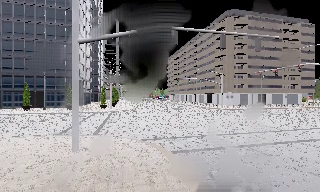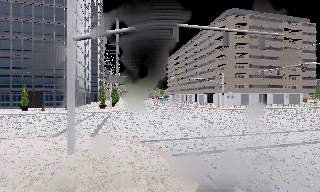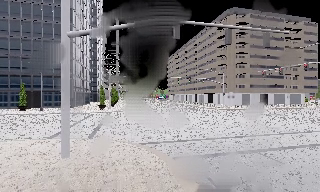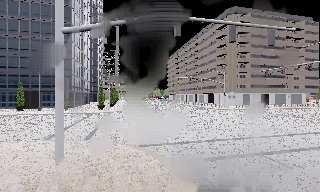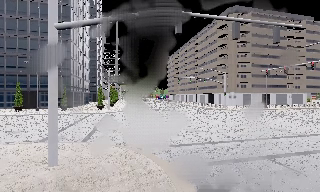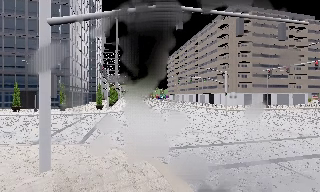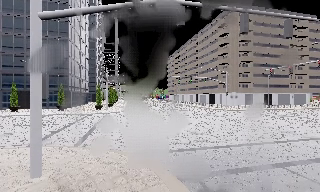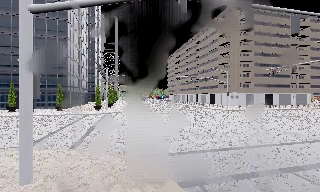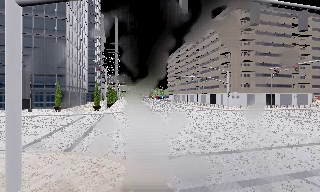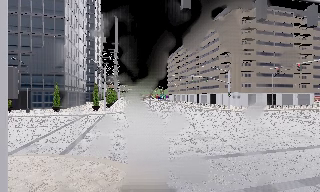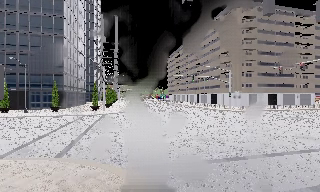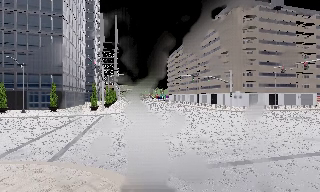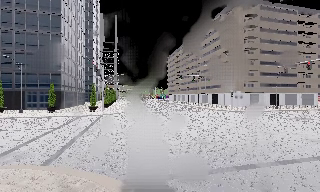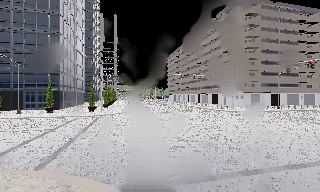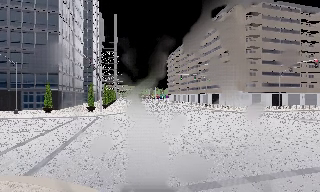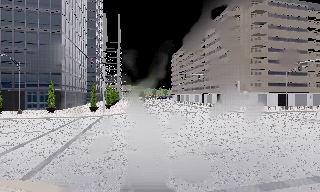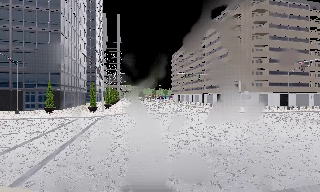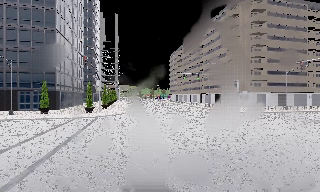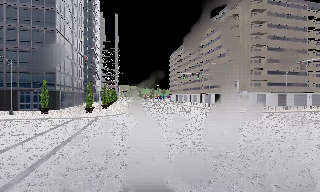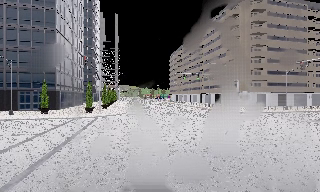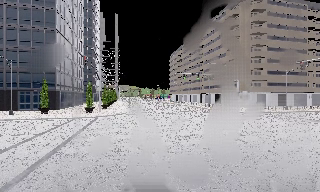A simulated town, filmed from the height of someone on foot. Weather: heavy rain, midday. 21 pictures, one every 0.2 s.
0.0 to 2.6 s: The camera travels forward, about 5 m, so what stands in front looms larger.
2.6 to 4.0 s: The camera travels forward, about 1.5 m, so what stands in front looms larger. It loses speed.
The film runs forward here.
